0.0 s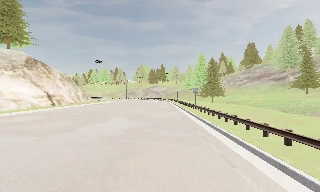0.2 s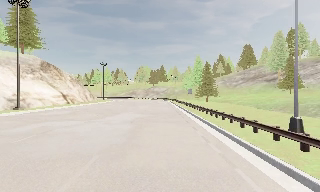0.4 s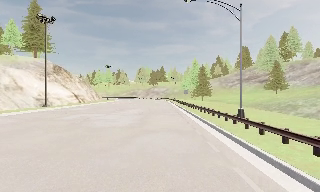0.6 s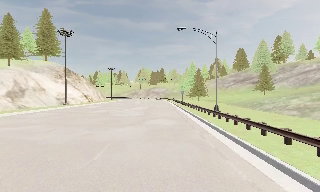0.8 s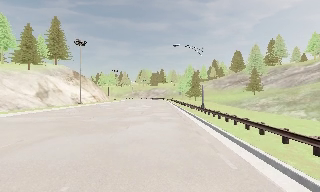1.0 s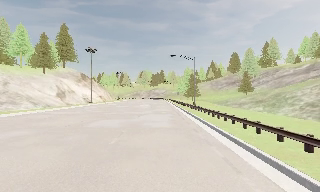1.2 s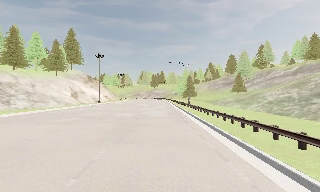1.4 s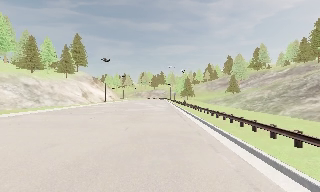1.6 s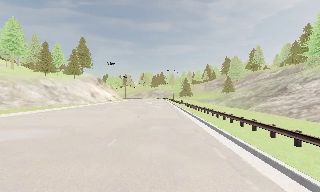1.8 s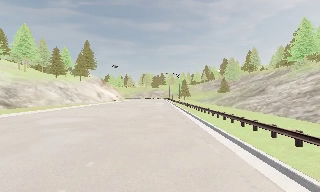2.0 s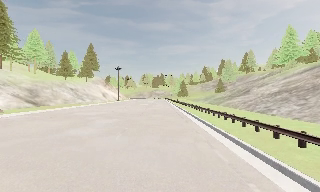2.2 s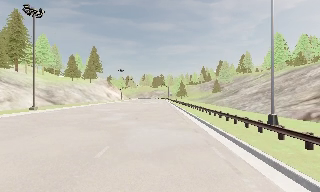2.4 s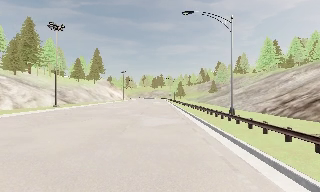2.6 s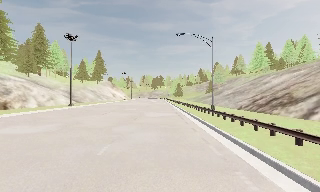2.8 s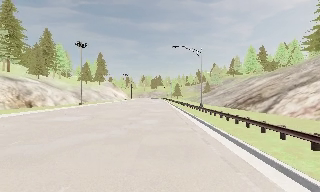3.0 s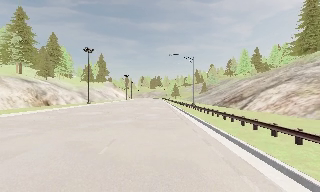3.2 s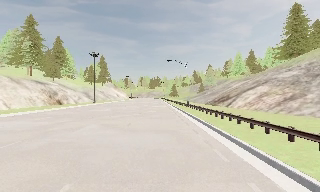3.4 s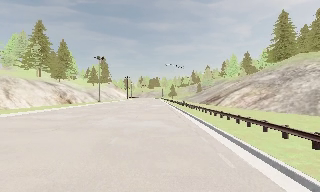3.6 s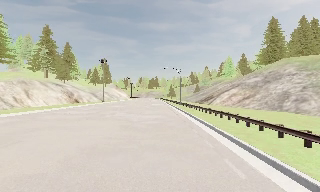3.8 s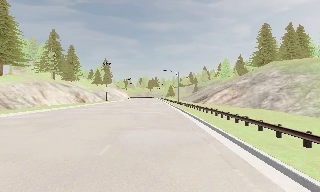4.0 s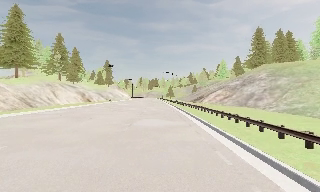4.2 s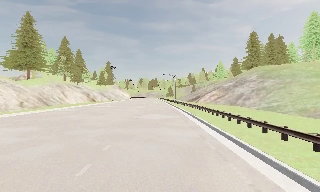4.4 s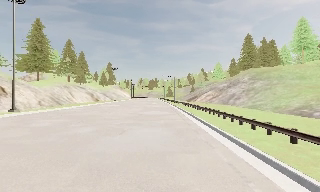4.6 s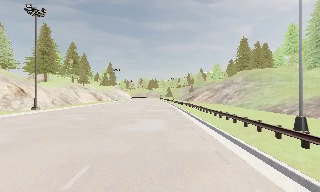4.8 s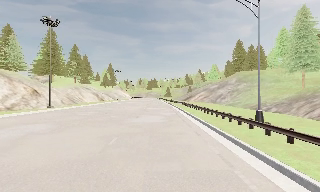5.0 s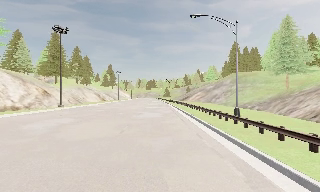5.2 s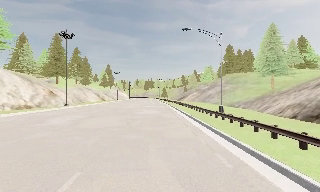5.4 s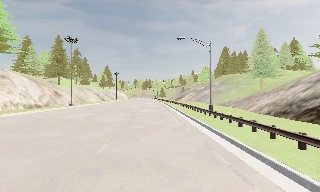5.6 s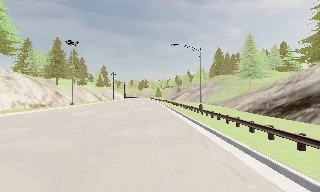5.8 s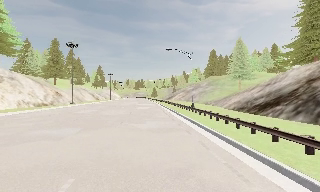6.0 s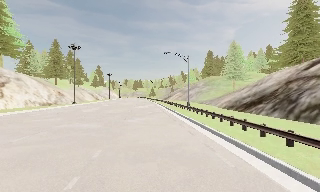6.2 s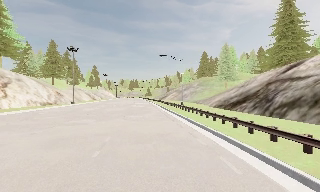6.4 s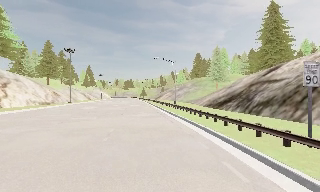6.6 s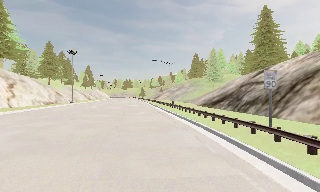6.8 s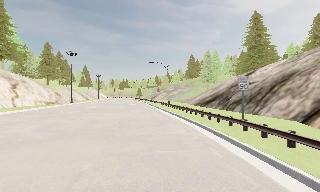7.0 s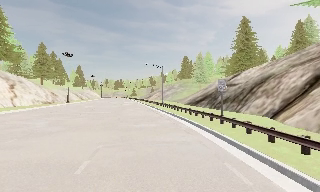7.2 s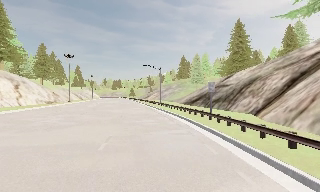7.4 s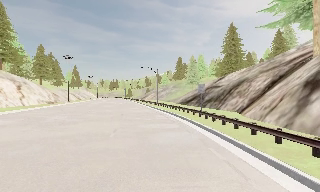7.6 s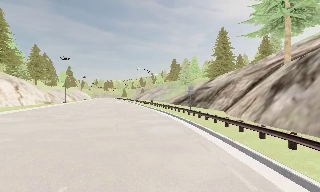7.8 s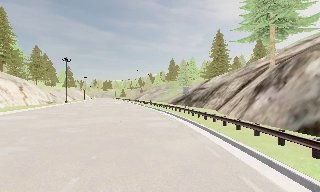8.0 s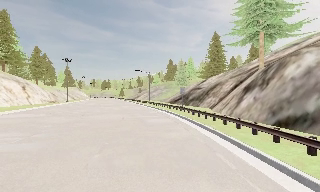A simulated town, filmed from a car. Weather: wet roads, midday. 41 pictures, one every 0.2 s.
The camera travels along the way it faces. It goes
backward.
0.0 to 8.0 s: The camera swings to its right by about 20 degrees, and the scene slides to the left. It travels backward, about 125 m, so what stands in front gets smaller. It loses speed.
The film runs backward here.
